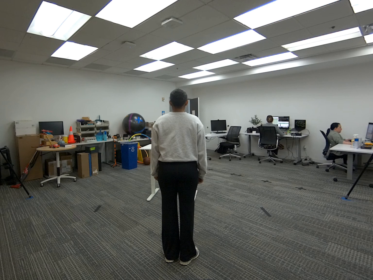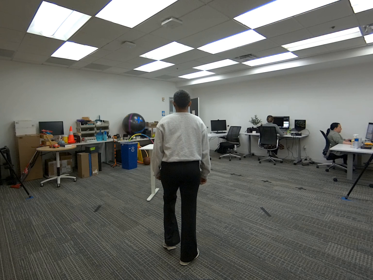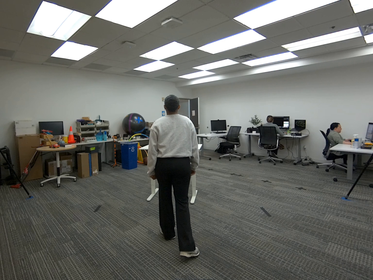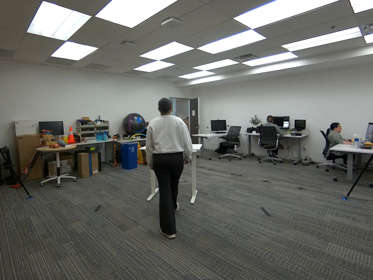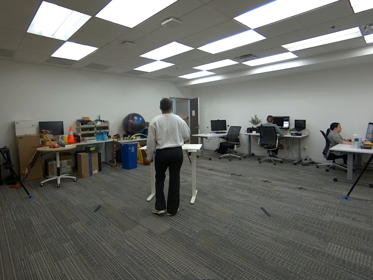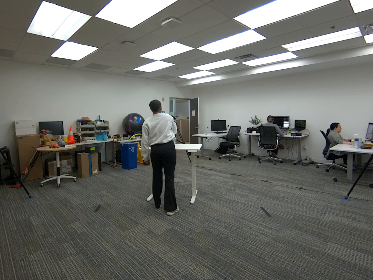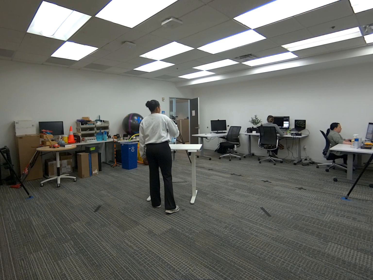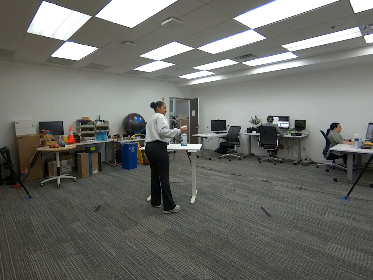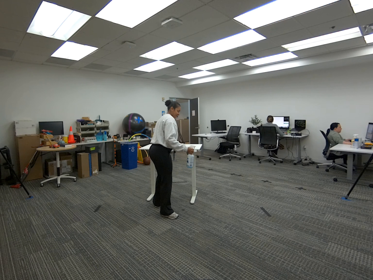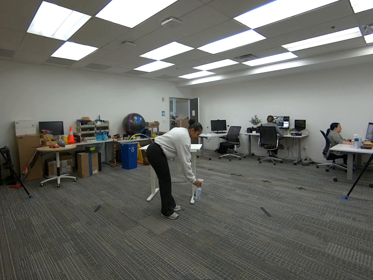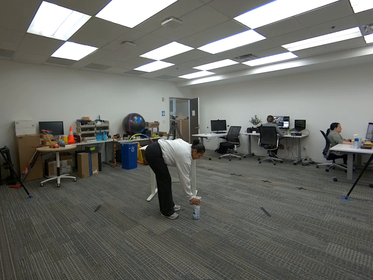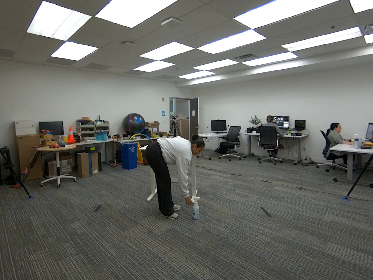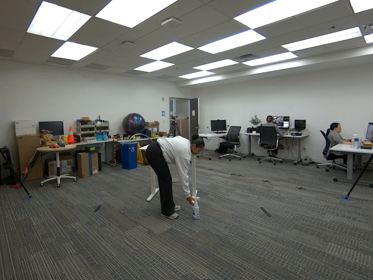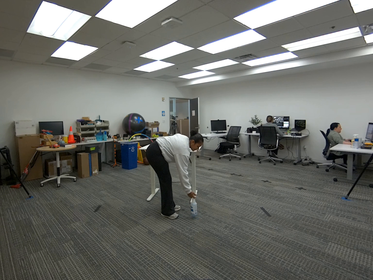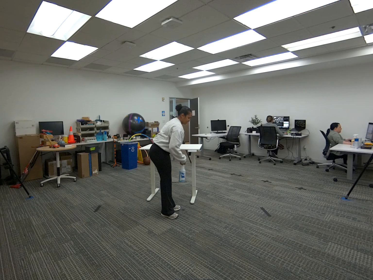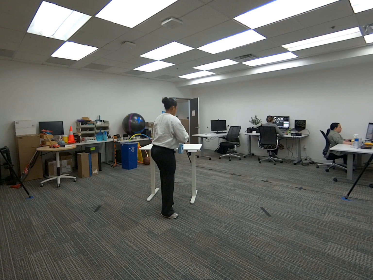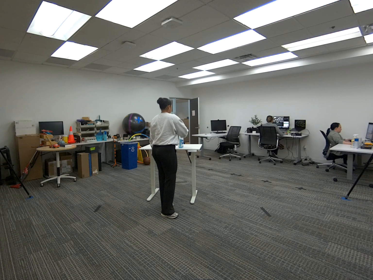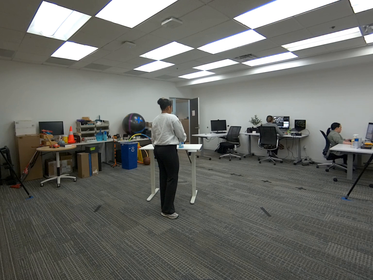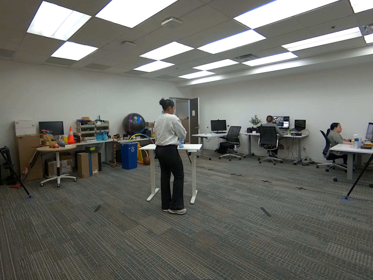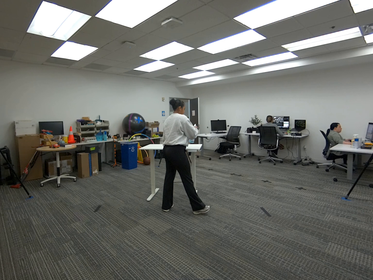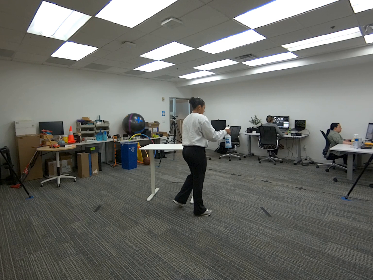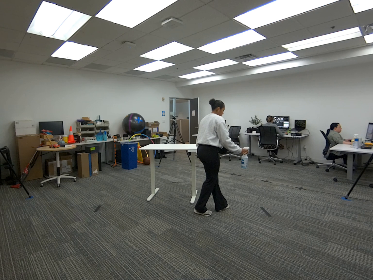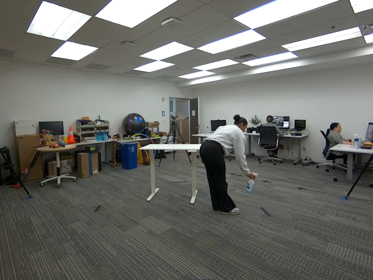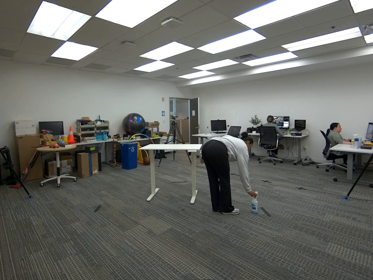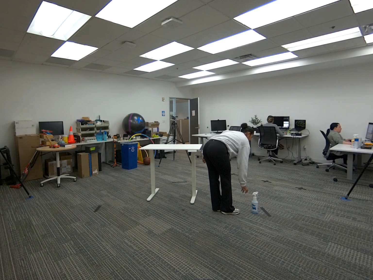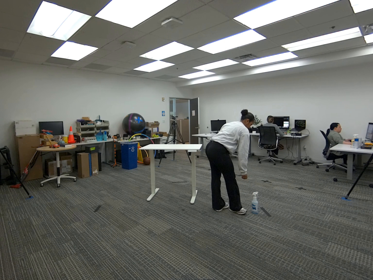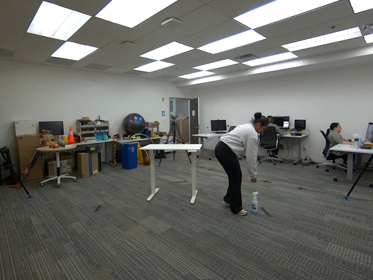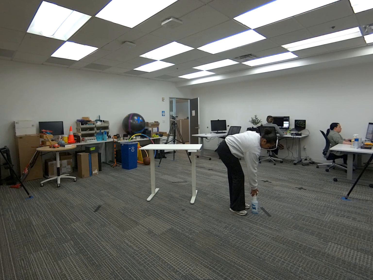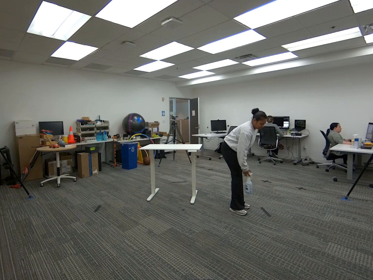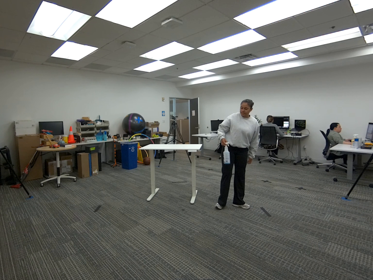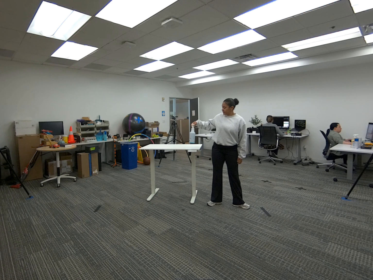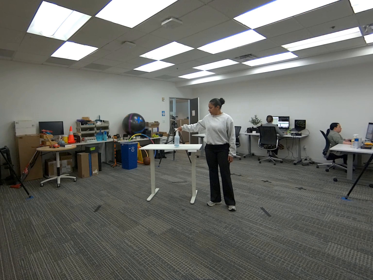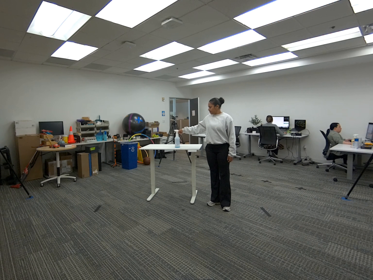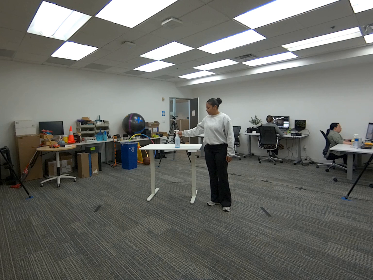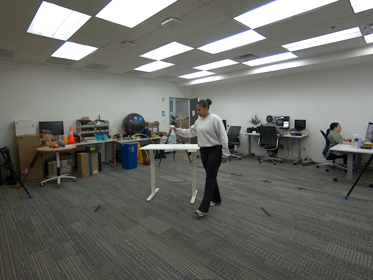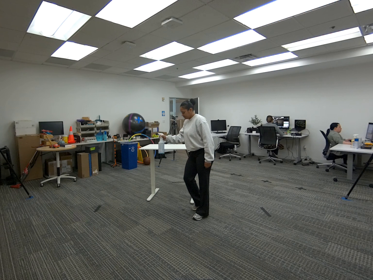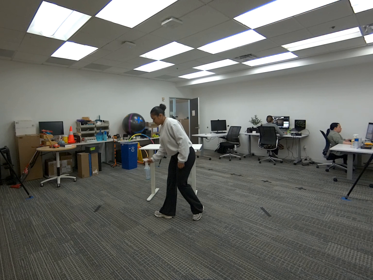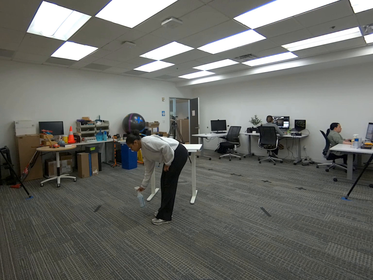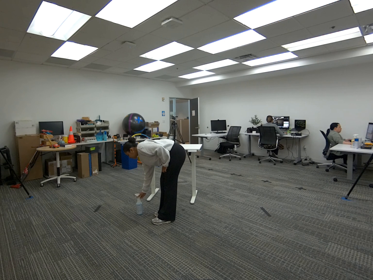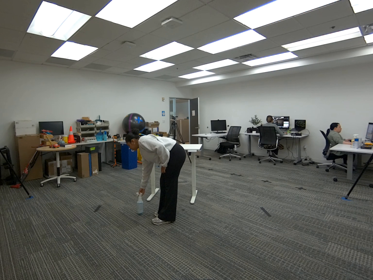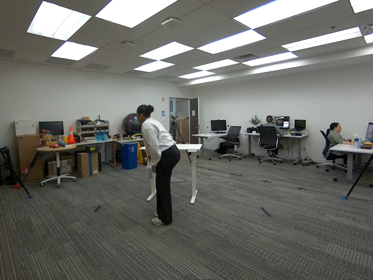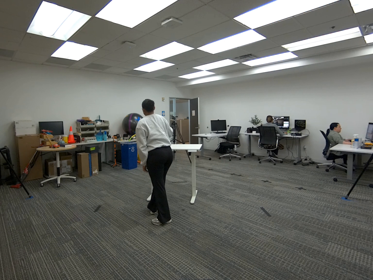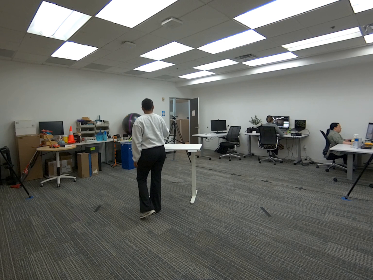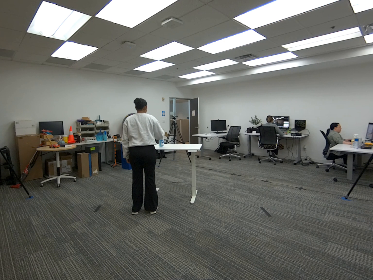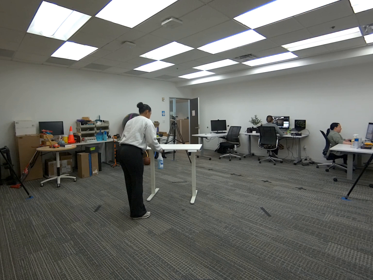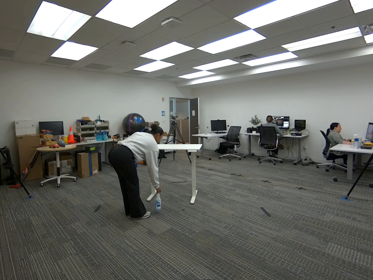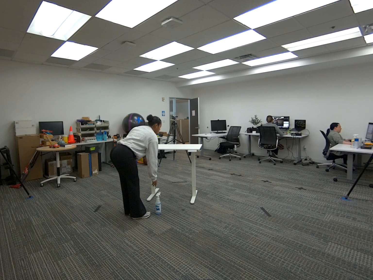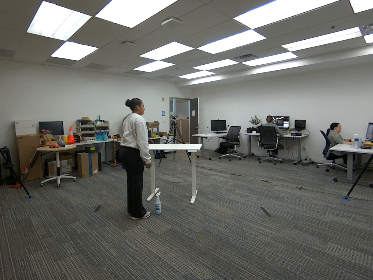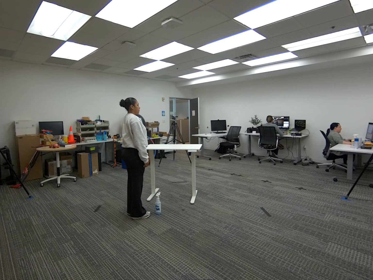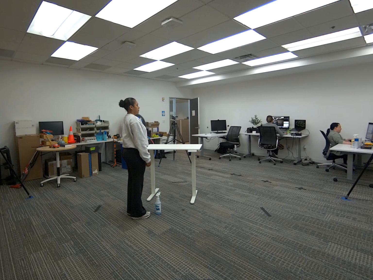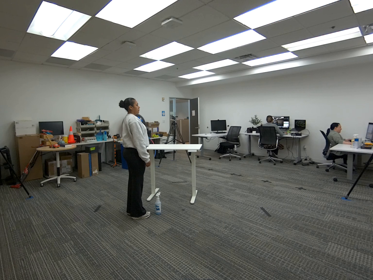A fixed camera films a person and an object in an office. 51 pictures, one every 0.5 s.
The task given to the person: Walk to the spray bottle on the white desk, pick up the spray bottle with your right hand and place it on the ground.
